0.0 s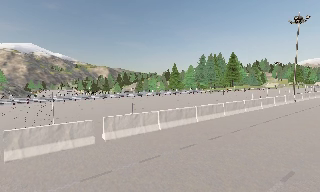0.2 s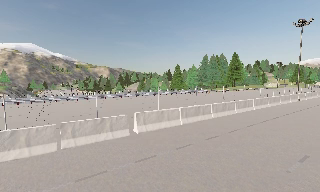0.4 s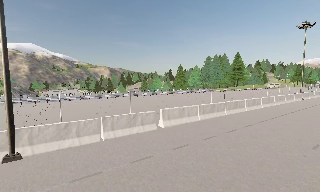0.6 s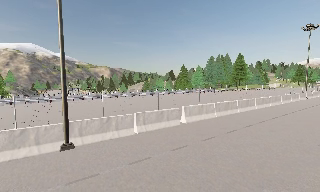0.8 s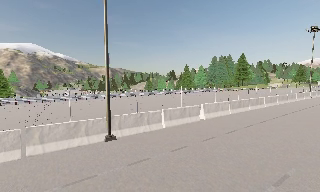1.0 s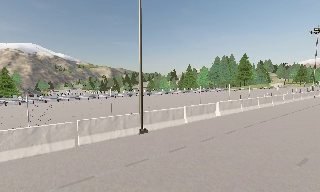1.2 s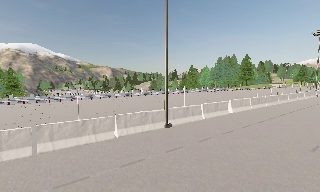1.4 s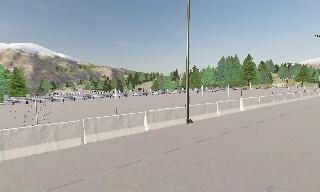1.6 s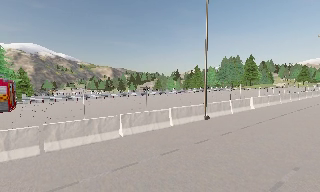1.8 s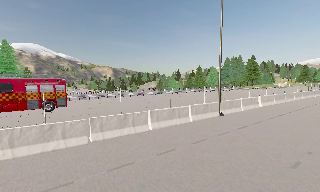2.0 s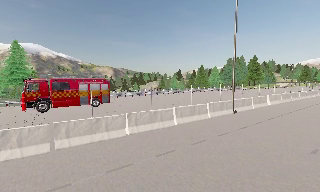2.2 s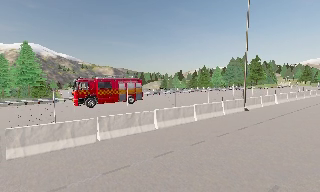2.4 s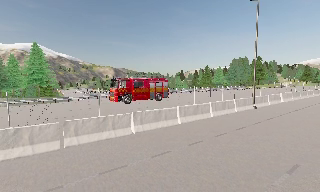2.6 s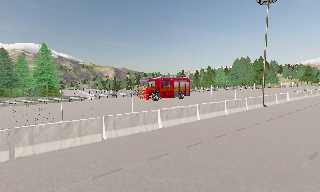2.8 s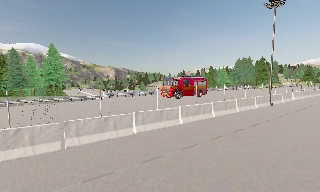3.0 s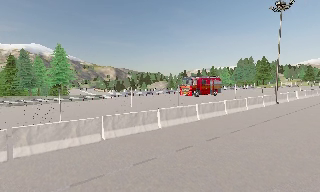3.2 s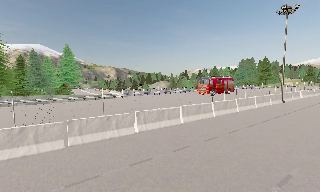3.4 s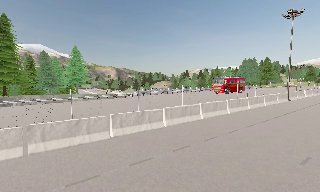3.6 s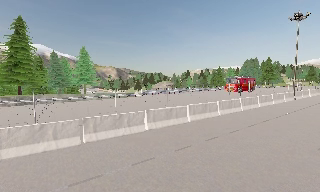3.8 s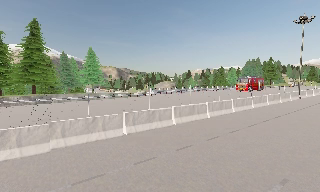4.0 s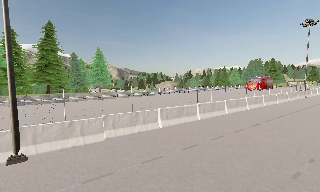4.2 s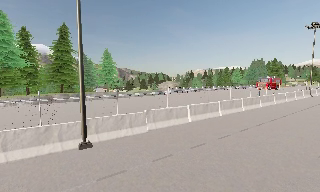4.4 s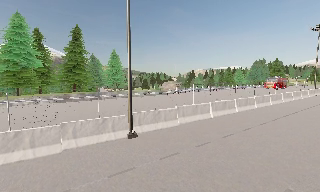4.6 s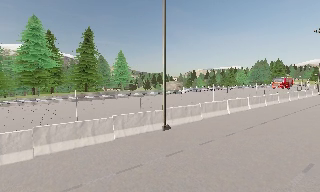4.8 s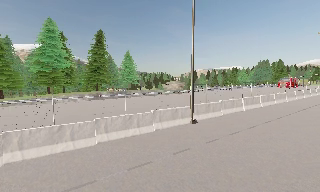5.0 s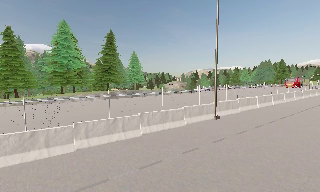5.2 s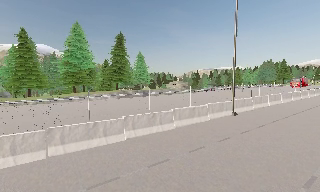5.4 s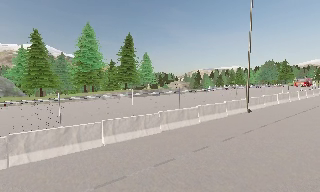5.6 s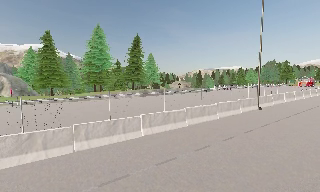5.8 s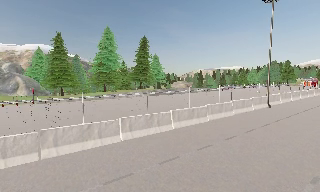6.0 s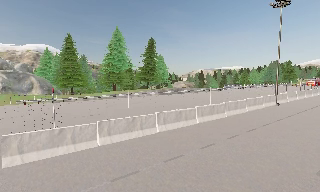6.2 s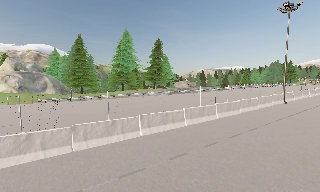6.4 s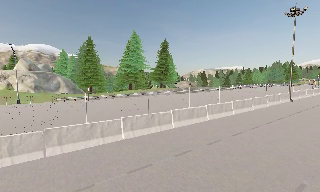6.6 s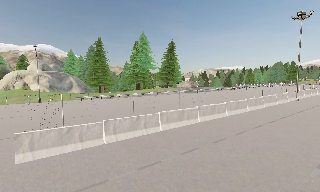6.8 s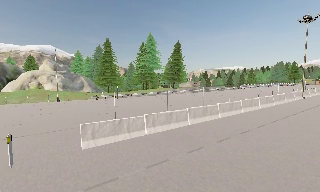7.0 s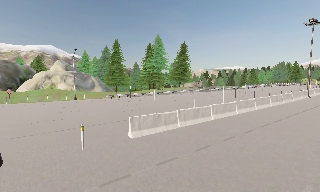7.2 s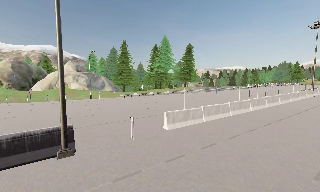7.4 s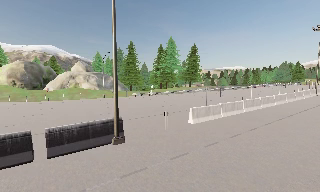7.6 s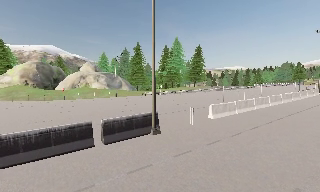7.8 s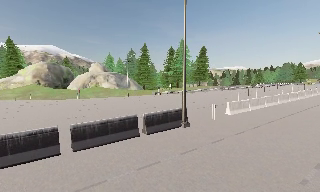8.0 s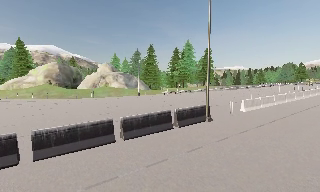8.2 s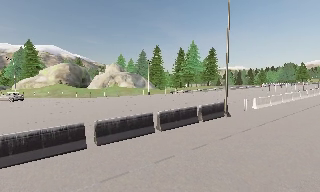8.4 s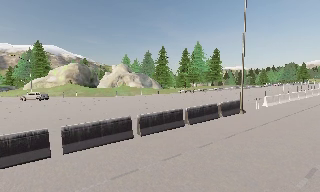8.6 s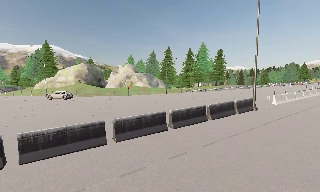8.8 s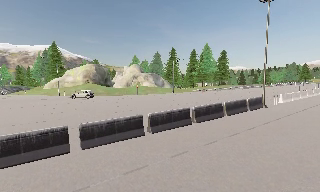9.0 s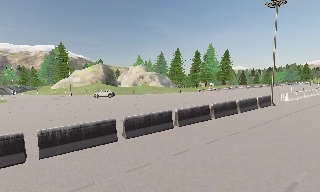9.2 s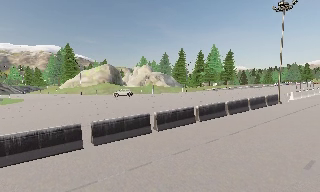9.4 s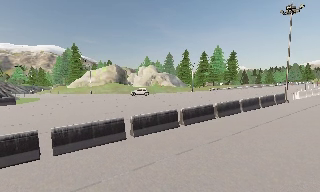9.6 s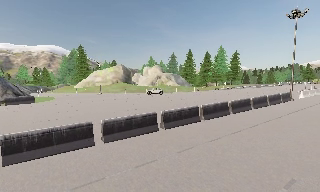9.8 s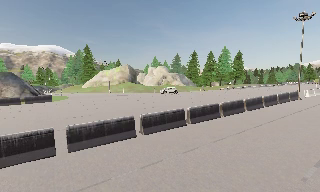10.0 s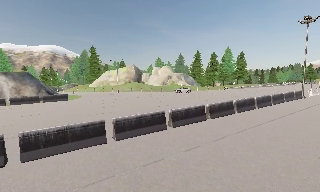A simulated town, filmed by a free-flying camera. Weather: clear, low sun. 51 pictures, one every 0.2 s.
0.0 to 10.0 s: The camera travels to its left and backward, about 105 m, so close, fixed things drift to the right.
The film runs backward here.
